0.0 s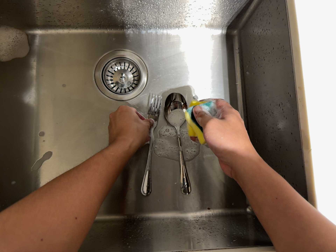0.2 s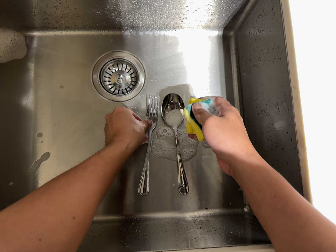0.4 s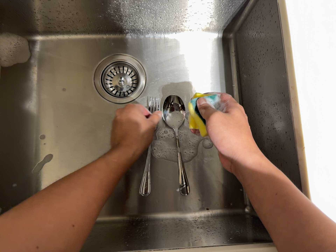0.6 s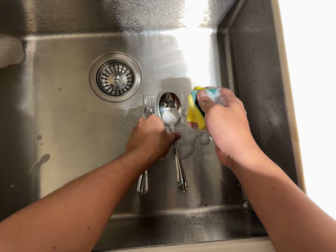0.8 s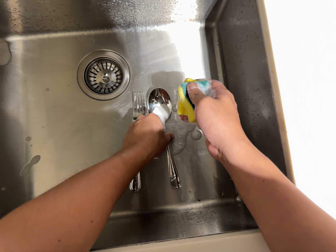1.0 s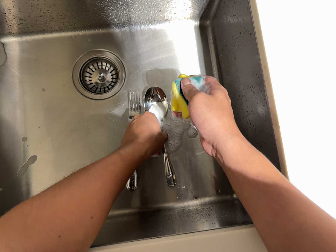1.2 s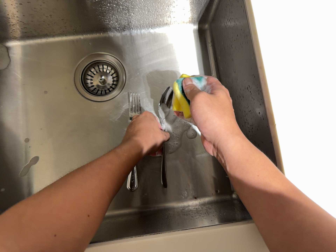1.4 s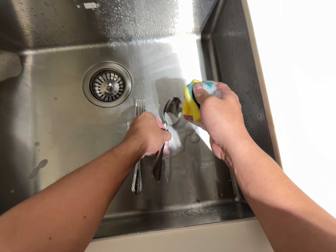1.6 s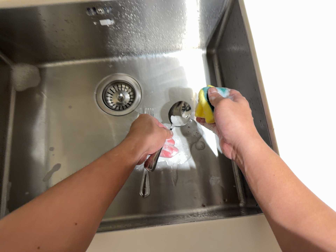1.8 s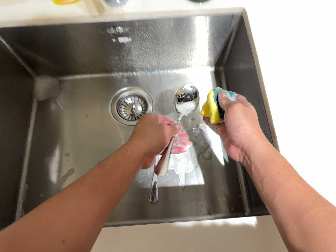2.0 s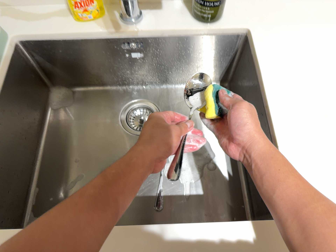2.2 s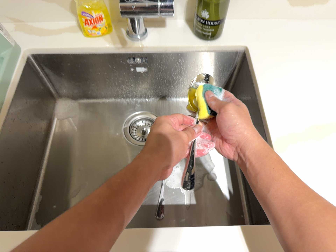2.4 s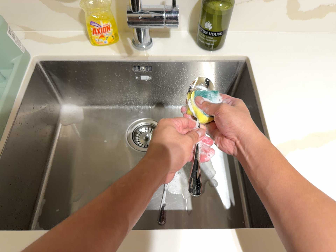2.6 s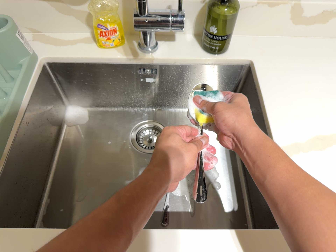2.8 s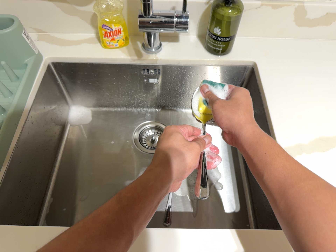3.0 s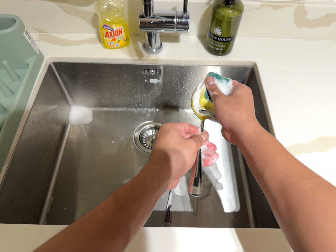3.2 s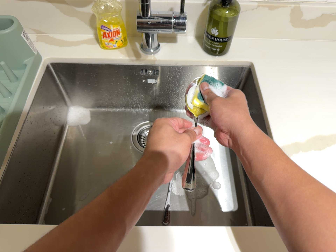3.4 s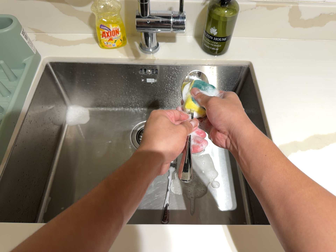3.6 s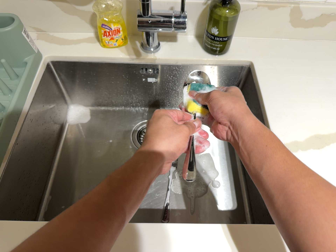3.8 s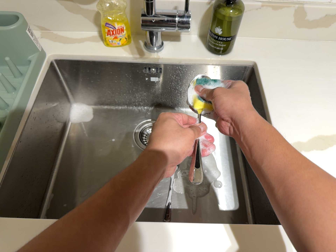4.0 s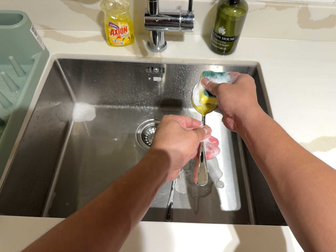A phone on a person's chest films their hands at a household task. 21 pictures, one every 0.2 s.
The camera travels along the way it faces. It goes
backward.
0.0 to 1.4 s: The camera shifts only a little, or ends up much as it began.
1.4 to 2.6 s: The camera travels backward and toward the bottom of its view, about 18 cm, so what stands in front gets smaller. Its aim tips toward the top of its view by about 20 degrees.
2.6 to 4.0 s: The camera shifts only a little, or ends up much as it began.
The film runs forward here.
